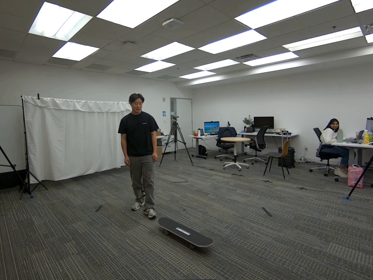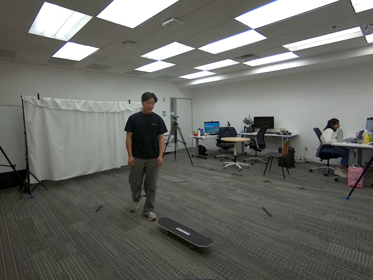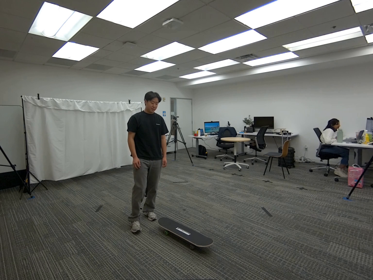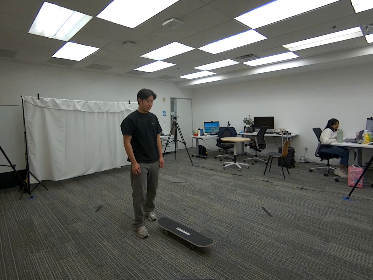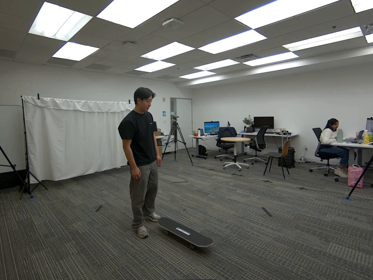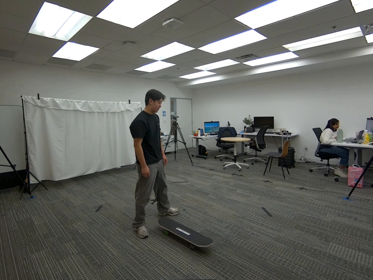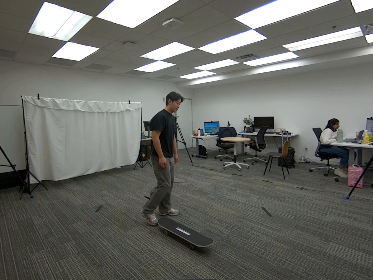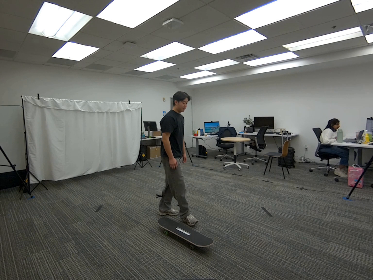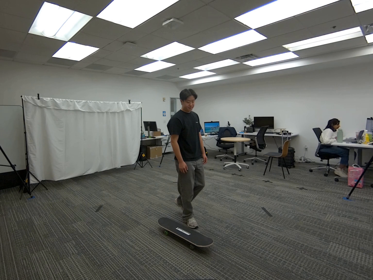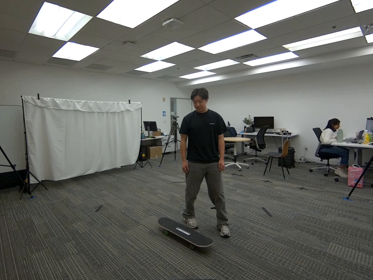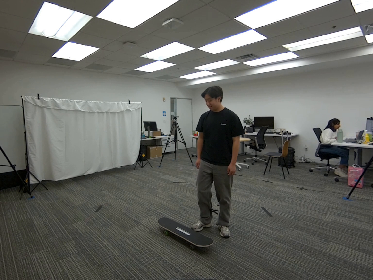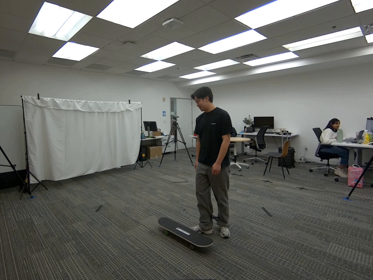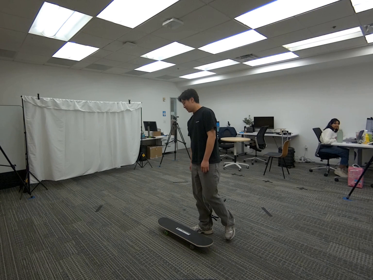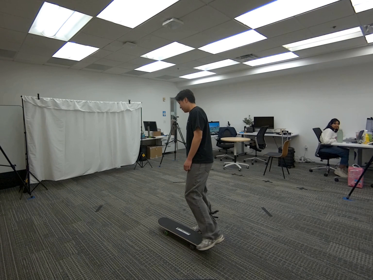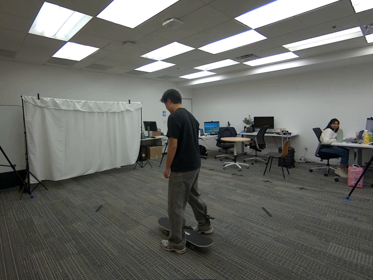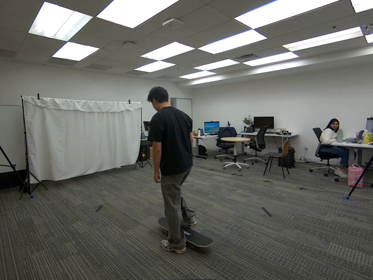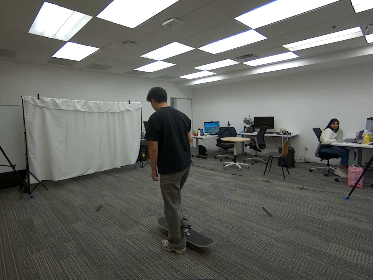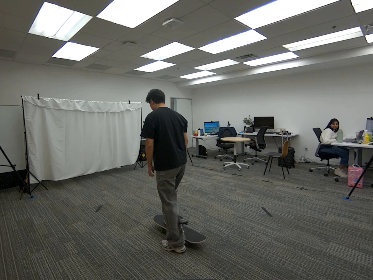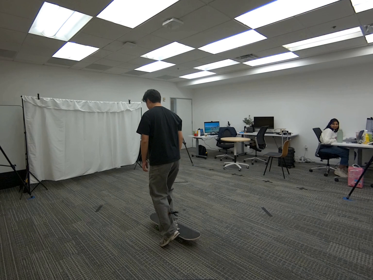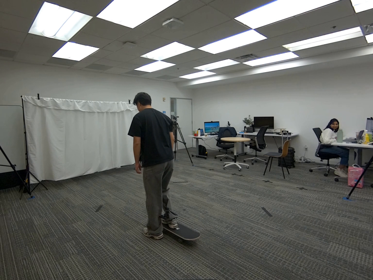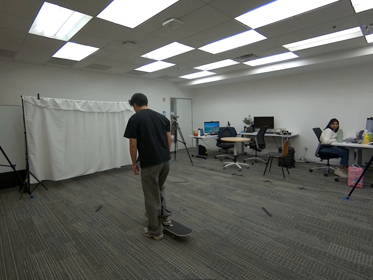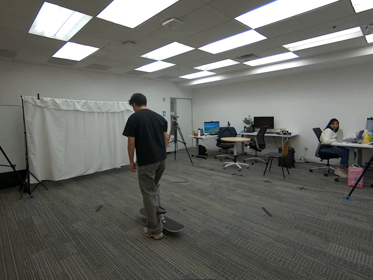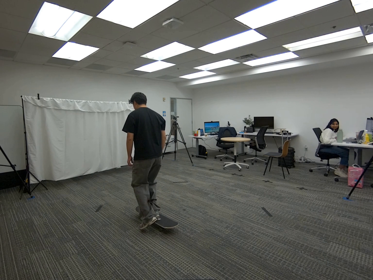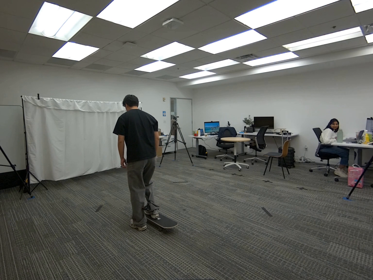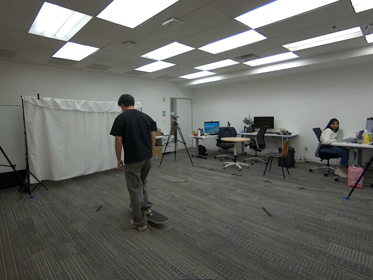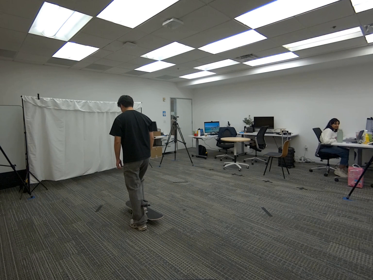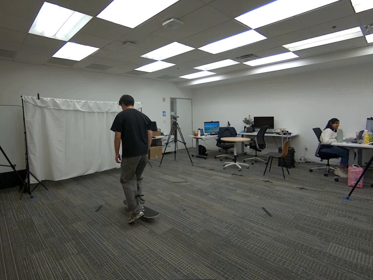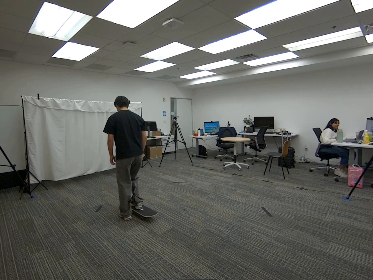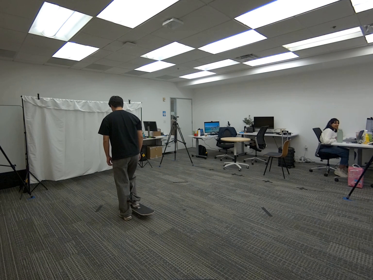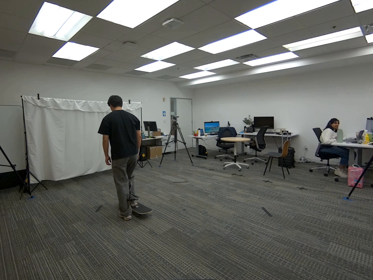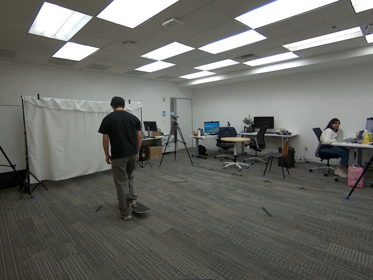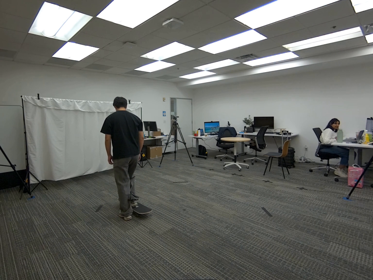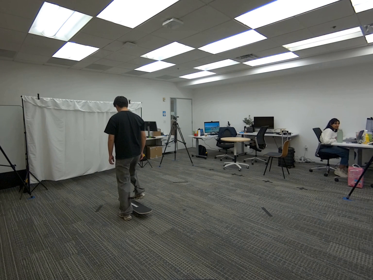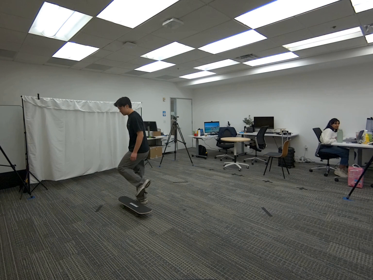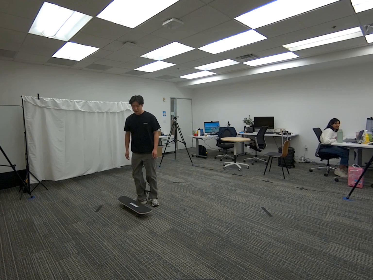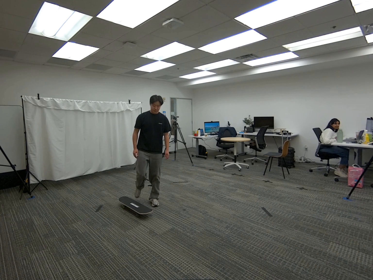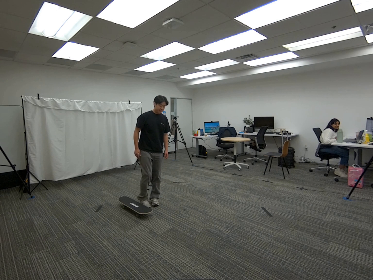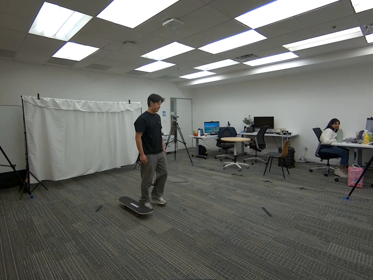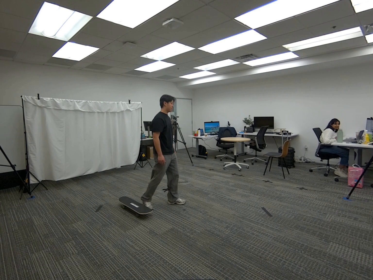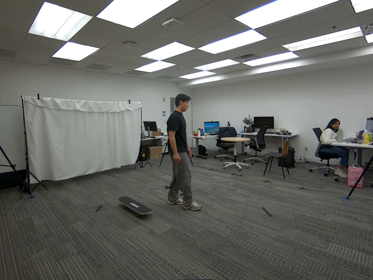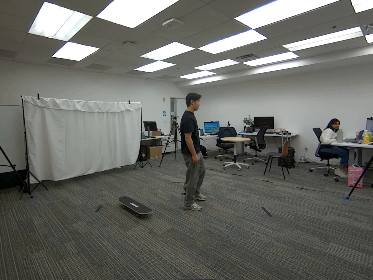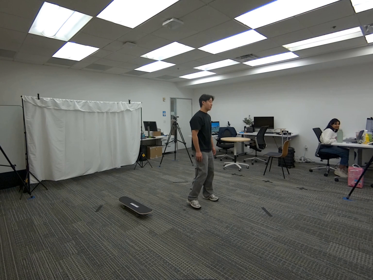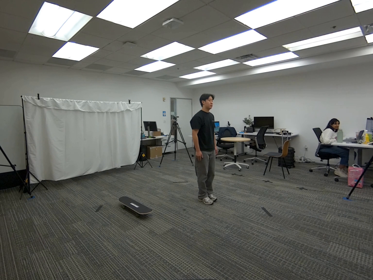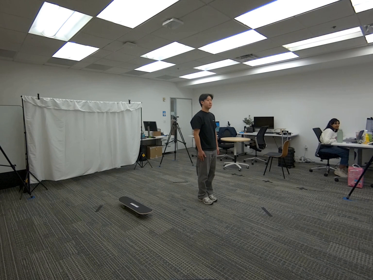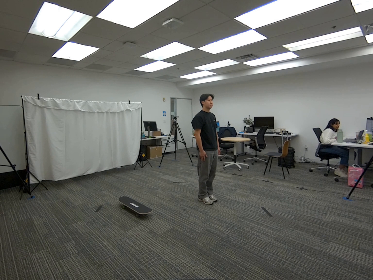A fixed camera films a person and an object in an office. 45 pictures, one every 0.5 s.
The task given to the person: Walk to the skateboard on the ground. Place one of your foot on the skateboard, and use the other foot to push you and the skateboard around the ground within the bounding areaa. When you are done, step off the skateboard.
